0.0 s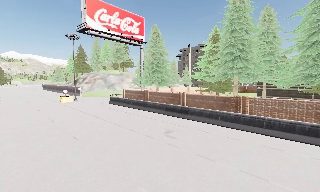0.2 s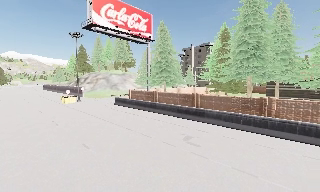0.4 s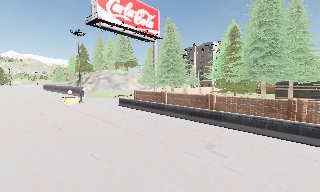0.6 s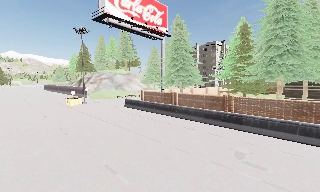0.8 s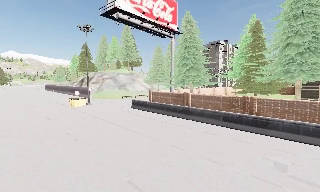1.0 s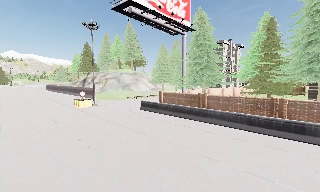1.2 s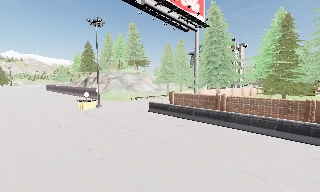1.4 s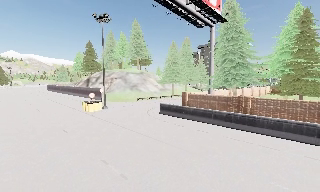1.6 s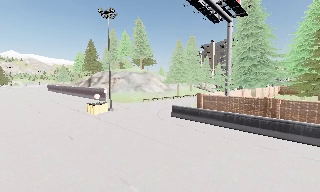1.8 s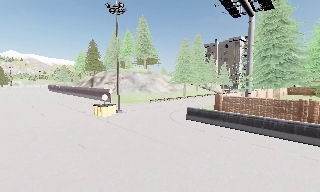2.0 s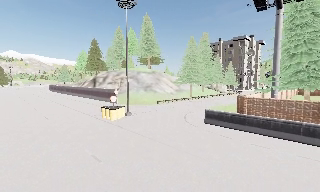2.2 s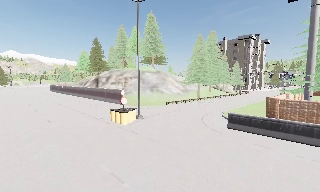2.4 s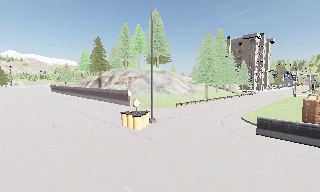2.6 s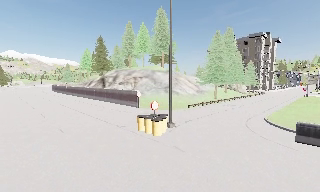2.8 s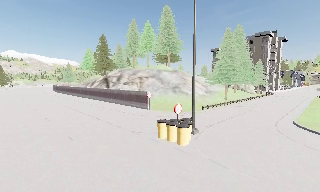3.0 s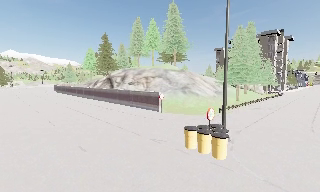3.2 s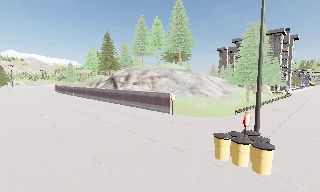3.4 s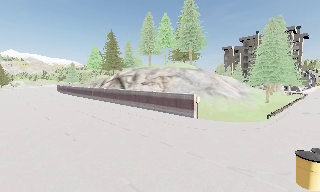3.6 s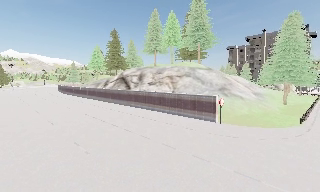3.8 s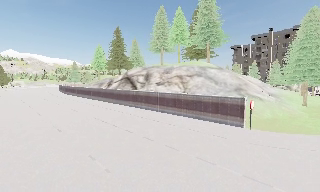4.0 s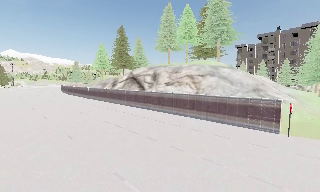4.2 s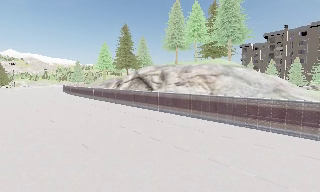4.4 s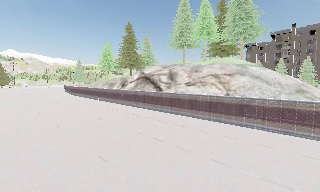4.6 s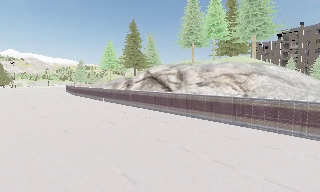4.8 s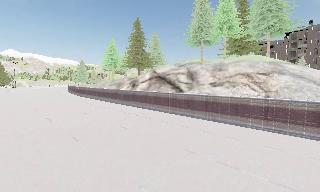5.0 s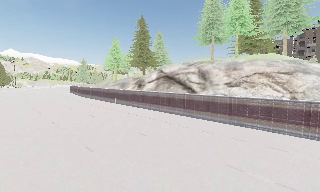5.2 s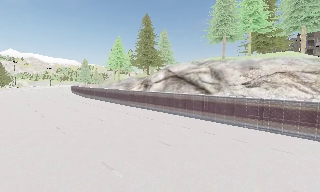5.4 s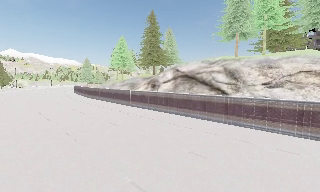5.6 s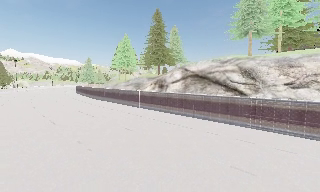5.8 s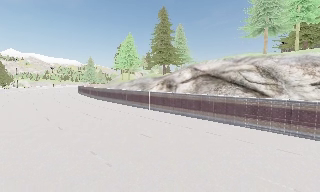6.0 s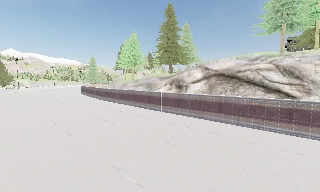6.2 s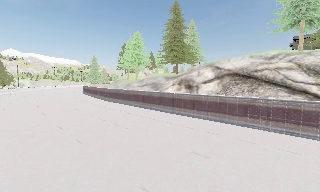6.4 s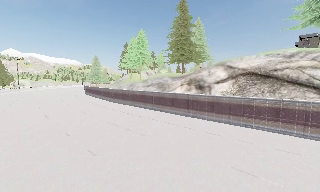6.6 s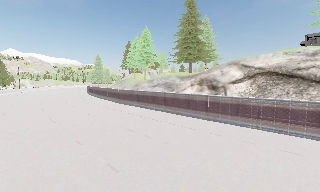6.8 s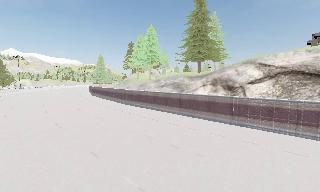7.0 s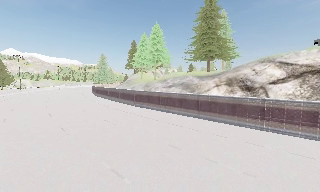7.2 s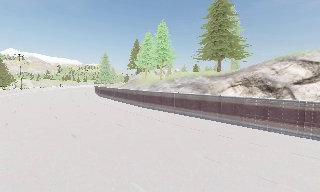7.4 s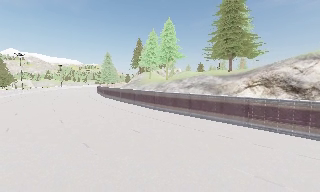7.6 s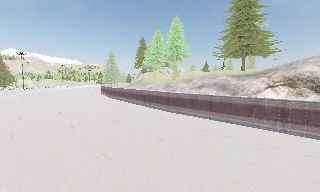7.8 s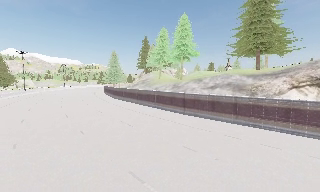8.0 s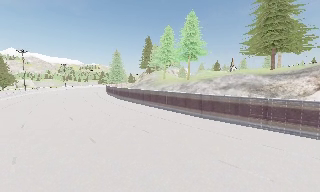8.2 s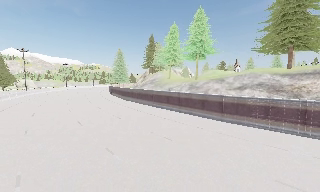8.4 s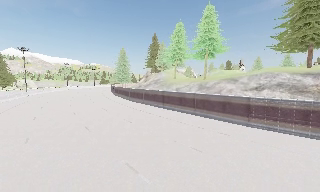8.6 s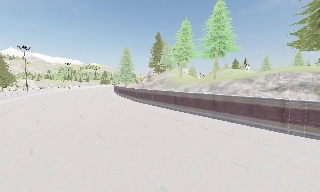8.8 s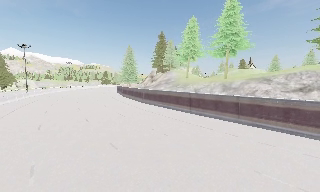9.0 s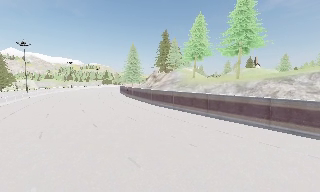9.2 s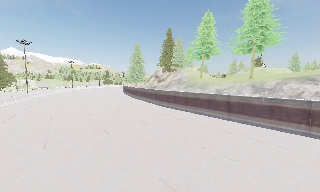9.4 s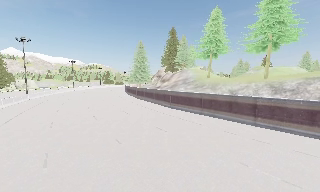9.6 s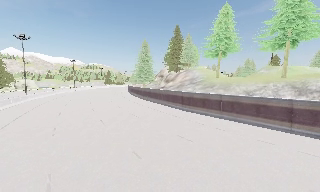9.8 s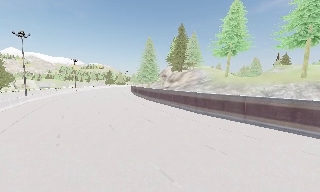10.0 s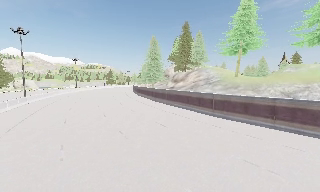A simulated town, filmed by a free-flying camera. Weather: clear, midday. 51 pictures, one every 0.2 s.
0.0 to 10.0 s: The camera travels forward and to its left, about 105 m, so what stands in front looms larger.
The film runs forward here.
